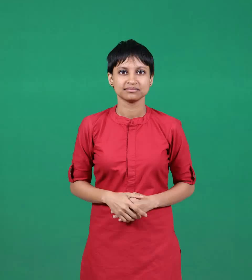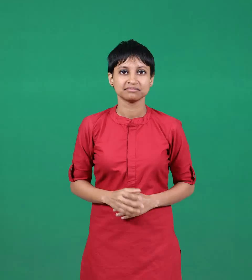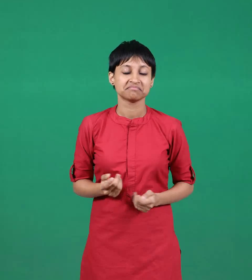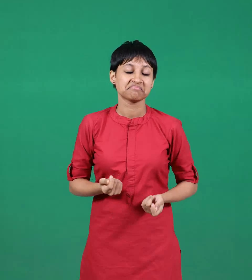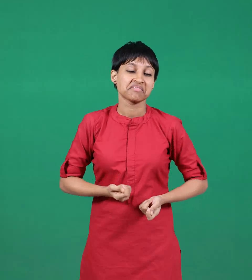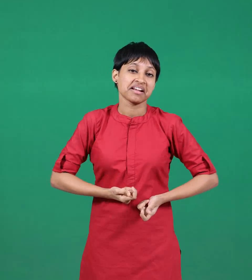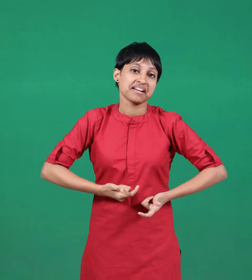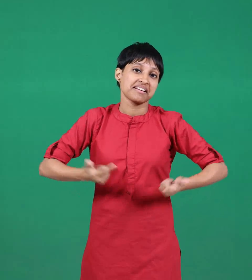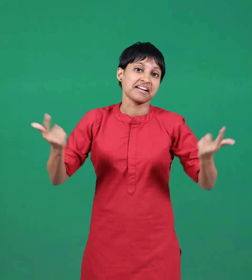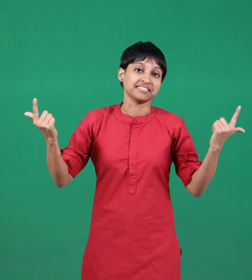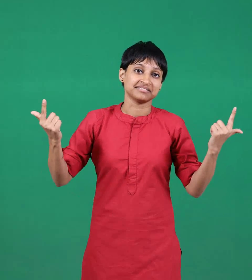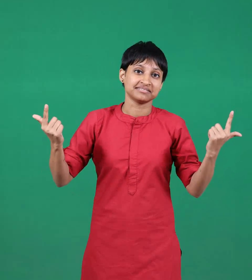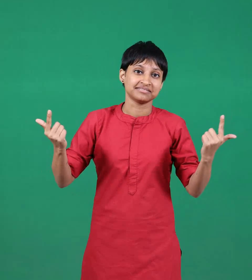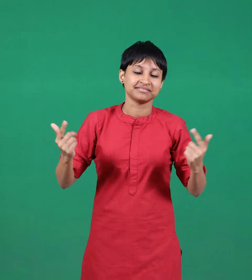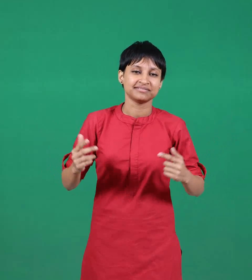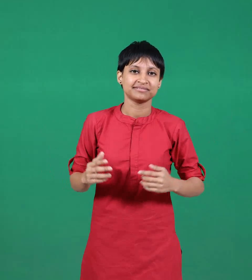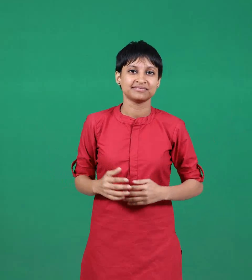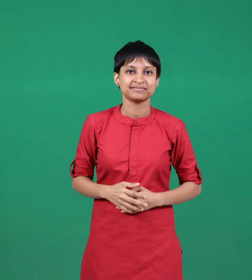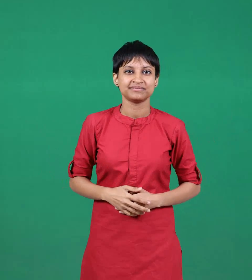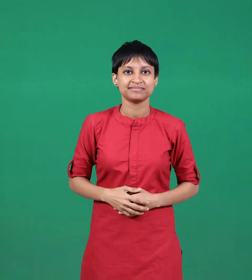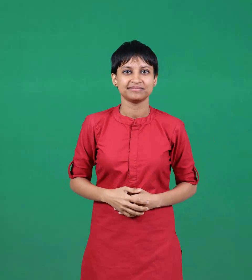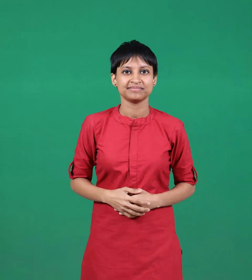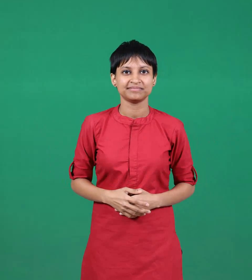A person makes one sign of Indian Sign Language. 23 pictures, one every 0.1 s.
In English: rich
